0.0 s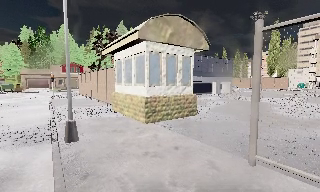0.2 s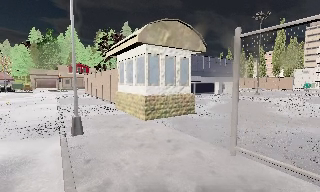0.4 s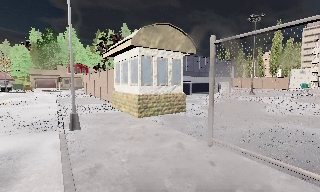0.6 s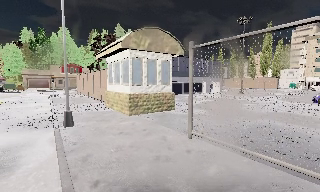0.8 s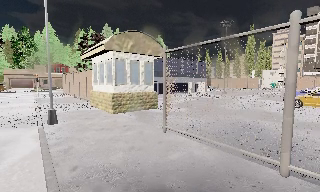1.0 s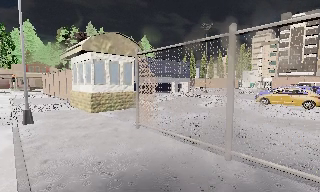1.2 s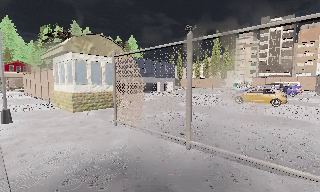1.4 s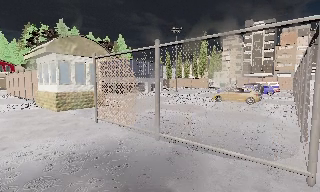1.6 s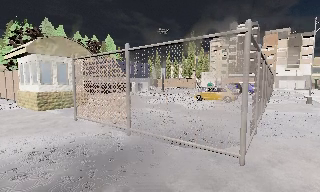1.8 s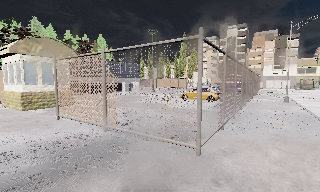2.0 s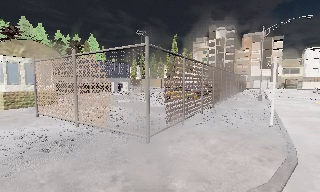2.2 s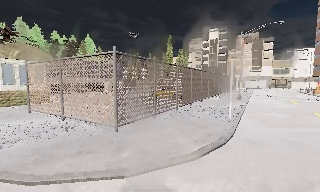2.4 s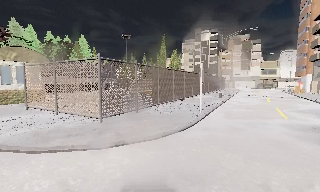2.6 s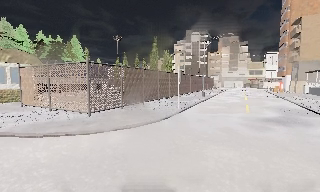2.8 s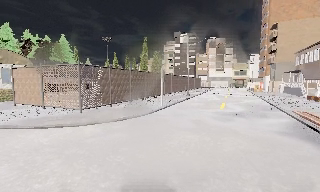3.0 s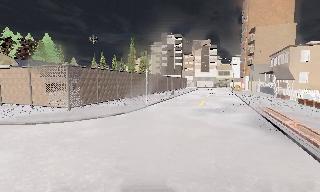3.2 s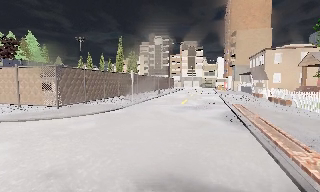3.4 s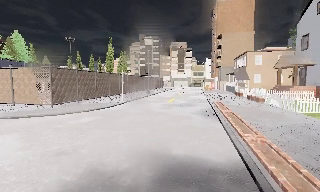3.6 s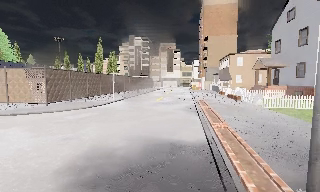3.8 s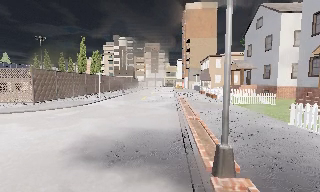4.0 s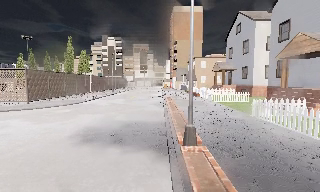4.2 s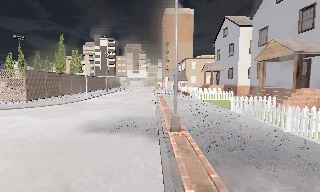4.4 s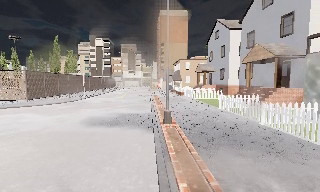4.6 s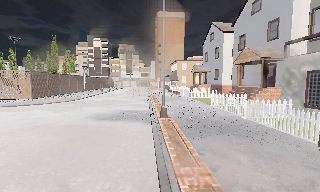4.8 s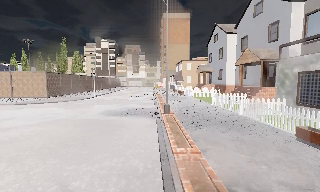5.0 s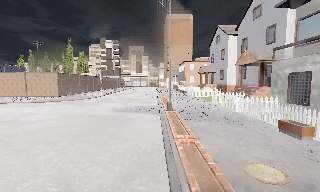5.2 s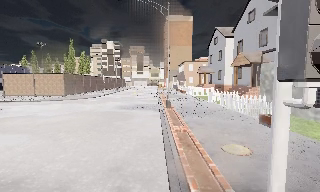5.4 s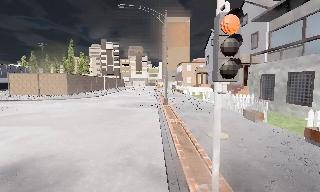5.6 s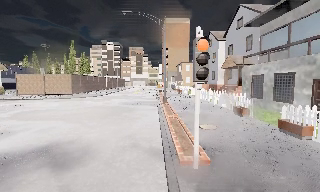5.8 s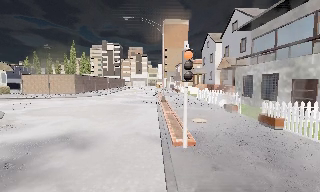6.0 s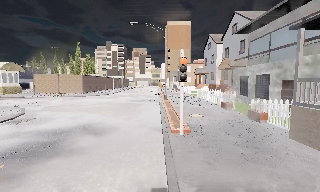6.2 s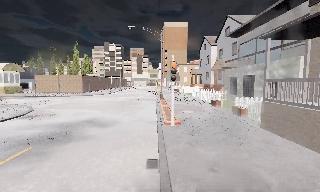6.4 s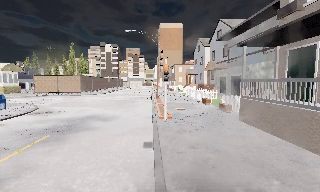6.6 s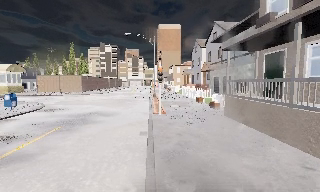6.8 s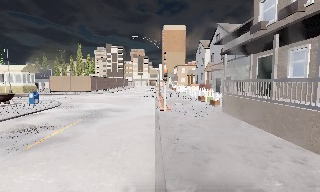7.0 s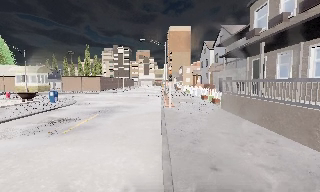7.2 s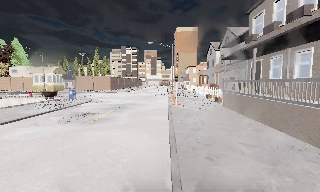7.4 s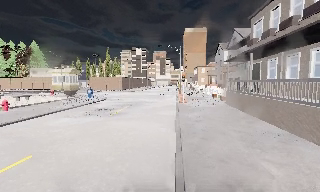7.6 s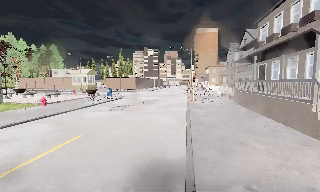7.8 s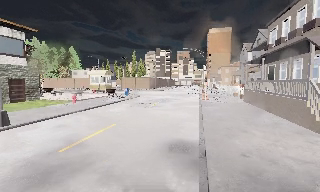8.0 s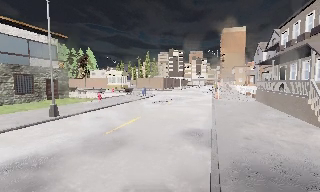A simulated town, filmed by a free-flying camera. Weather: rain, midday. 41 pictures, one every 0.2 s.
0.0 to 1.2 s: The scene slides to the left, as the camera pans about 10 degrees to its right. It travels backward and to its right, about 4.5 m, so what stands in front gets smaller.
1.2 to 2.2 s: The camera swings to its right by about 10 degrees, and the scene slides to the left. It travels to its right and backward, about 6 m, so close, fixed things drift to the left. It gains speed.
2.2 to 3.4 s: The scene slides to the left, as the camera pans about 20 degrees to its right. It travels backward and to its right, about 8 m, so what stands in front gets smaller.
3.4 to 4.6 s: The scene slides to the left, as the camera pans about 20 degrees to its right. It travels backward, about 8 m, so what stands in front gets smaller.
4.6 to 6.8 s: The camera travels backward, about 13 m, so what stands in front gets smaller.
6.8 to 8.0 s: The camera swings to its left by about 20 degrees, and the scene slides to the right. It travels backward, about 9 m, so what stands in front gets smaller.
The film runs backward here.
